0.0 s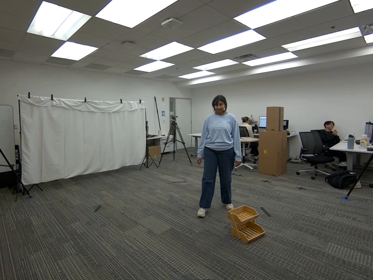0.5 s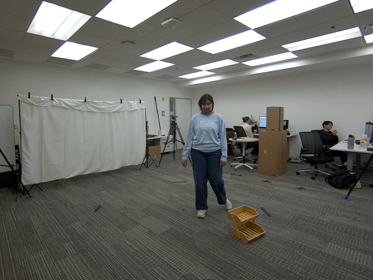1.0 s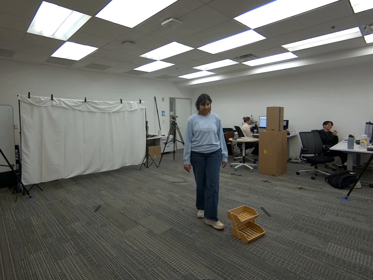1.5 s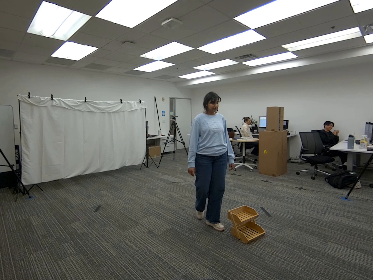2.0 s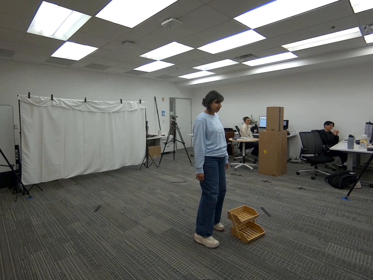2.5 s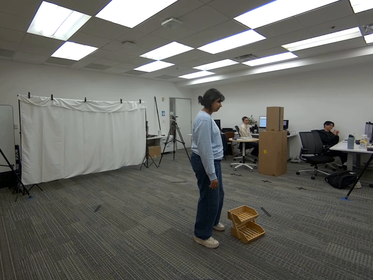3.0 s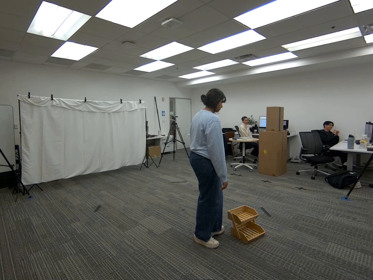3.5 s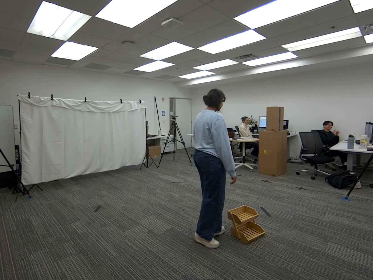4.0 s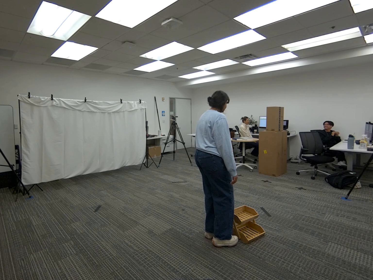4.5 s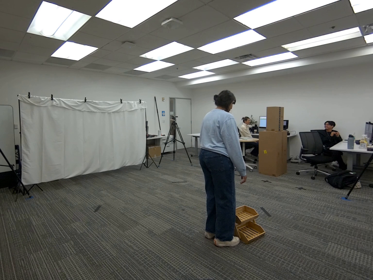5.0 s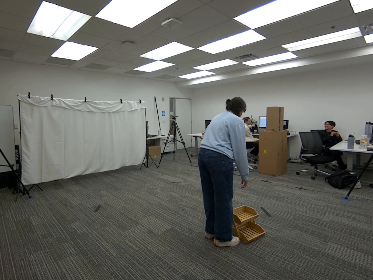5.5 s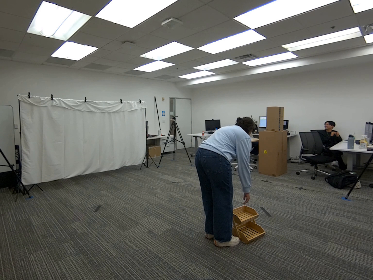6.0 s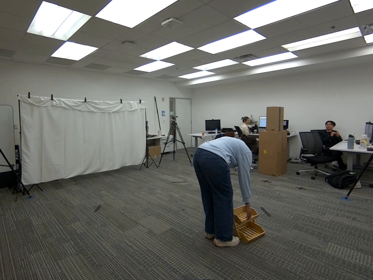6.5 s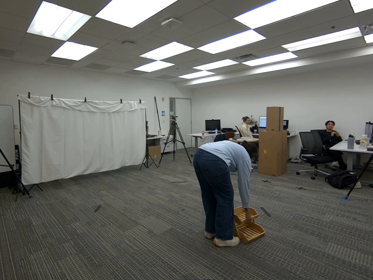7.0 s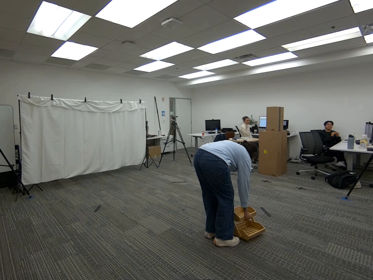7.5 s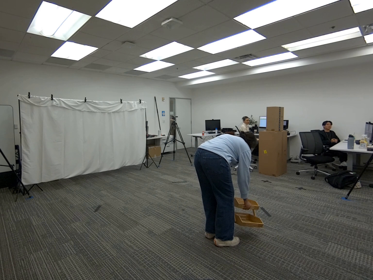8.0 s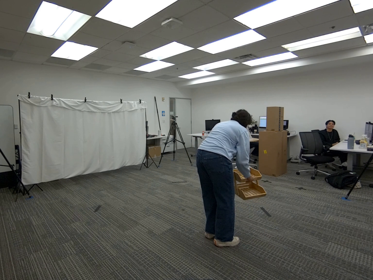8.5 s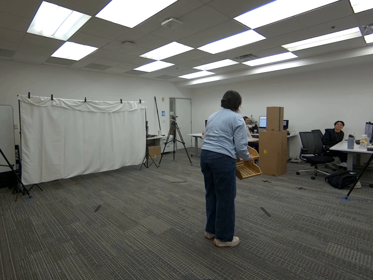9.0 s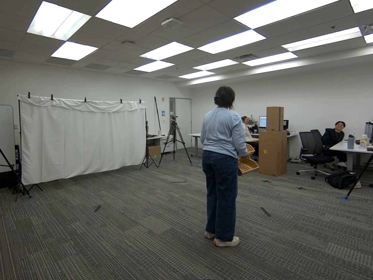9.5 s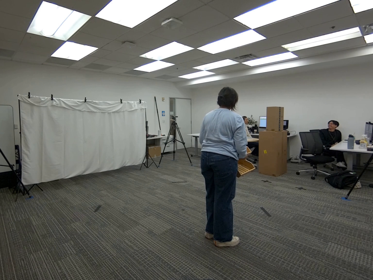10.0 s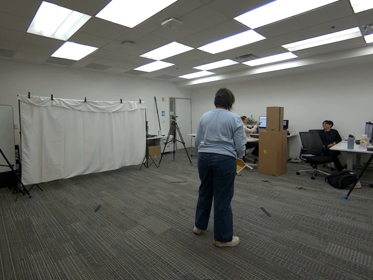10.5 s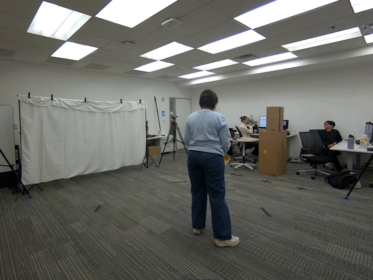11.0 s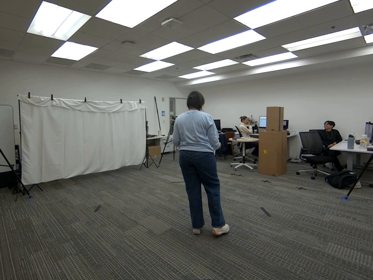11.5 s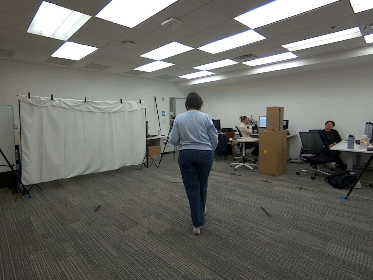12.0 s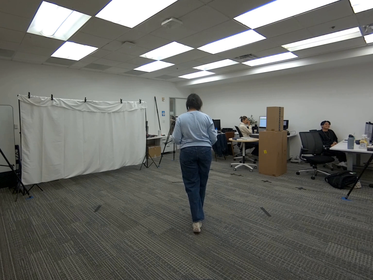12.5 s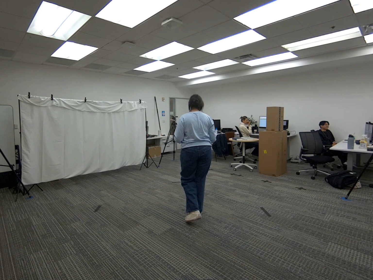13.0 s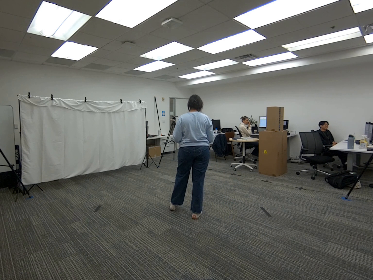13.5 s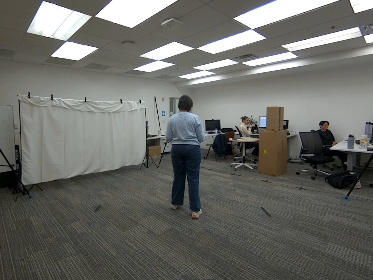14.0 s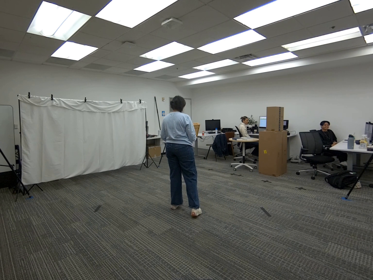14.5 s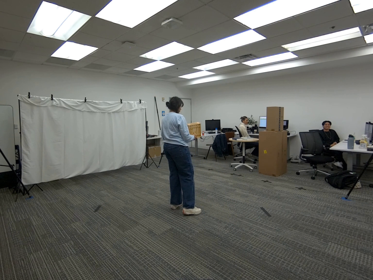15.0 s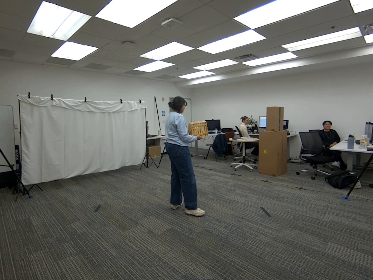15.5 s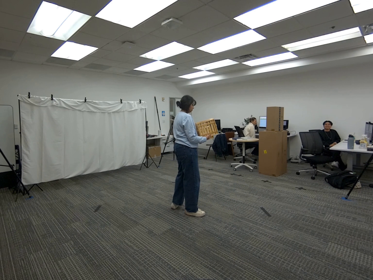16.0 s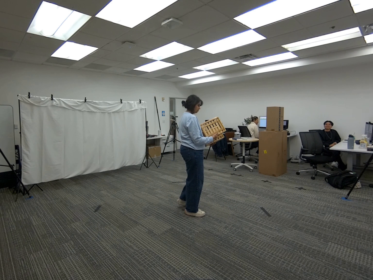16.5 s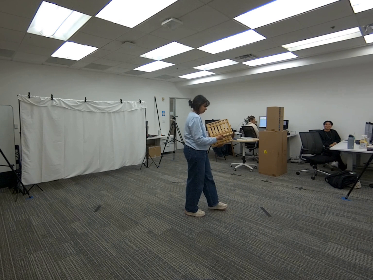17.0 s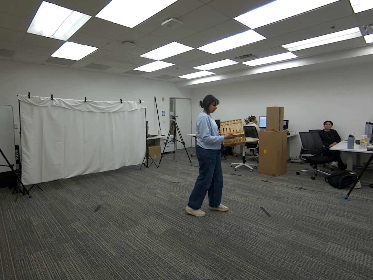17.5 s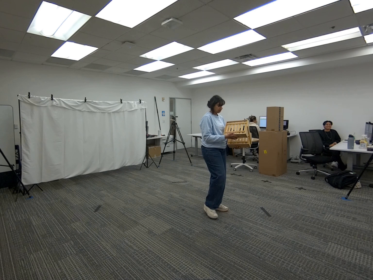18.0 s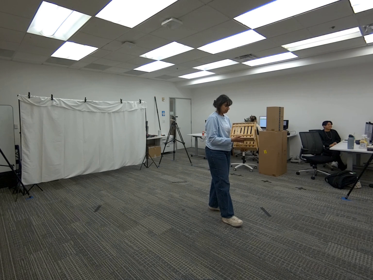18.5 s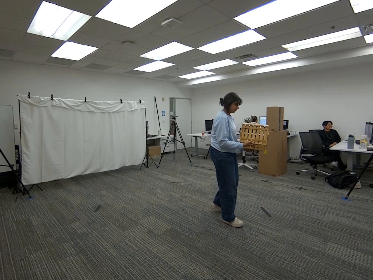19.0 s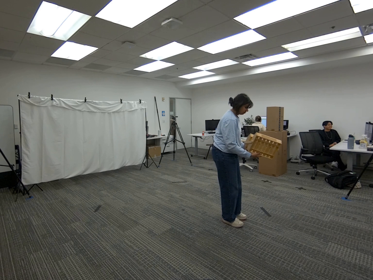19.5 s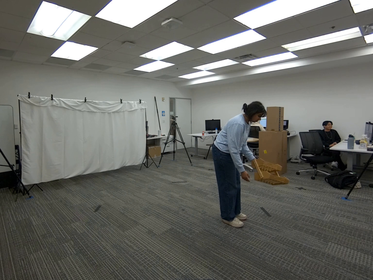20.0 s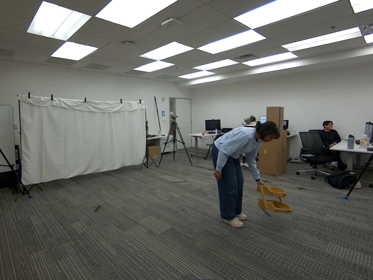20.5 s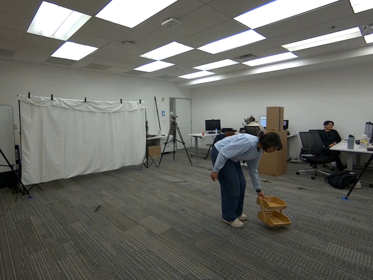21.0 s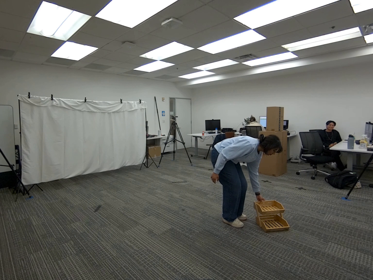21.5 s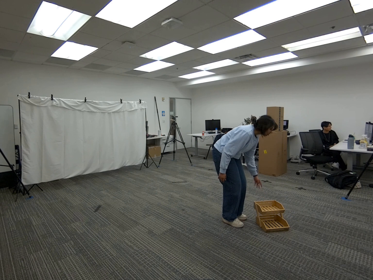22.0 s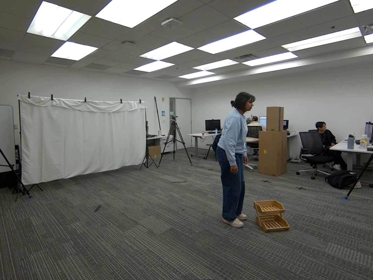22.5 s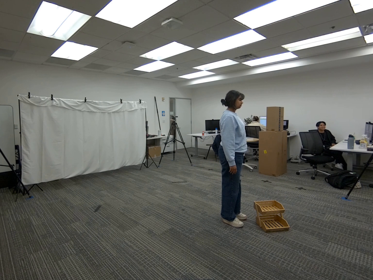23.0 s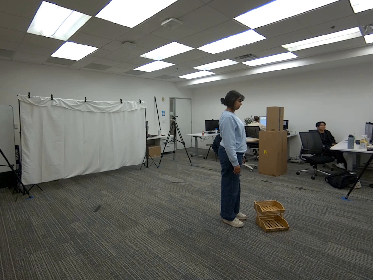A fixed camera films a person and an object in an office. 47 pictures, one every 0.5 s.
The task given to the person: Walk over to the wooden crate and rotate the wooden crate 180°.
